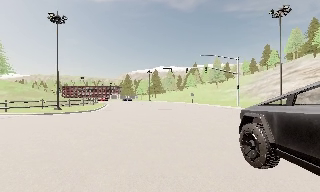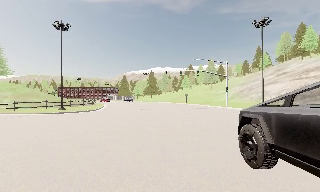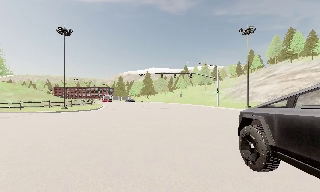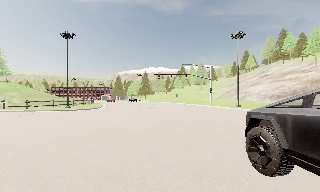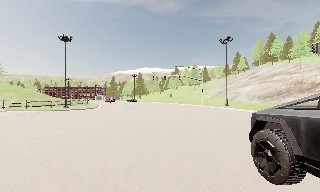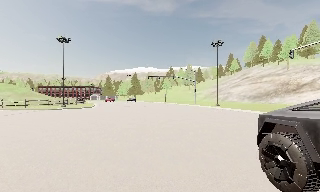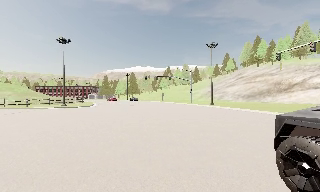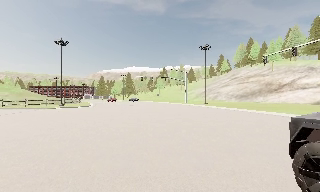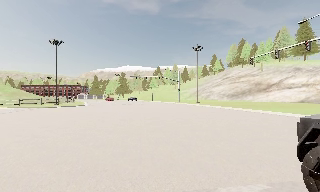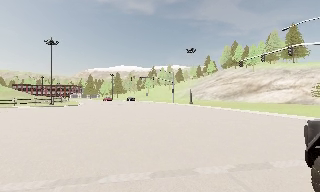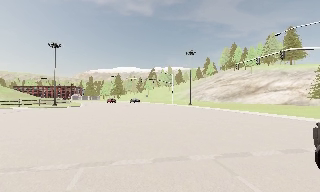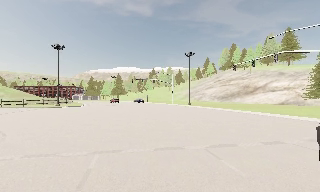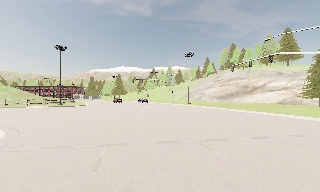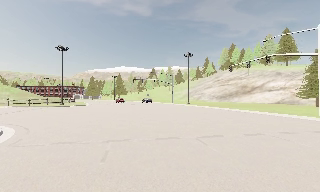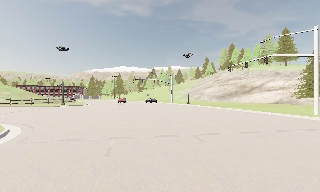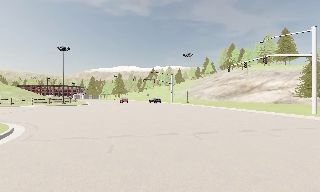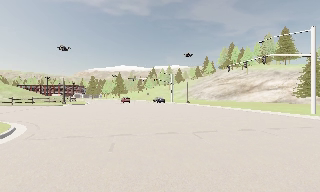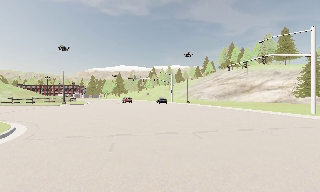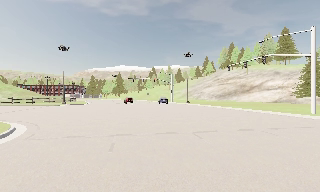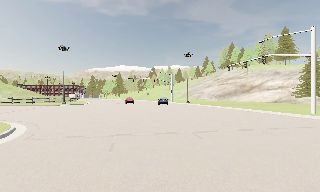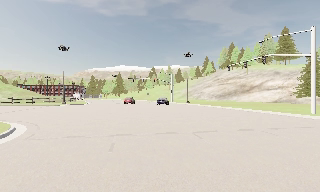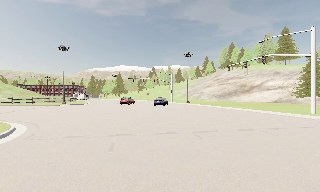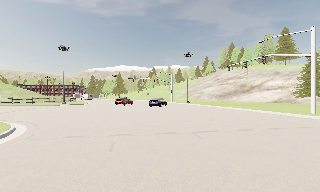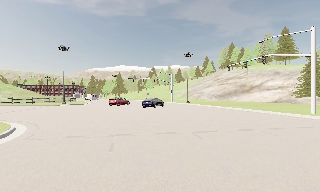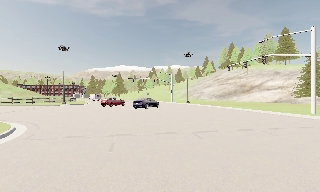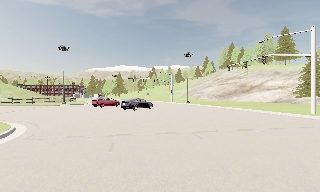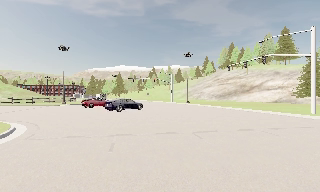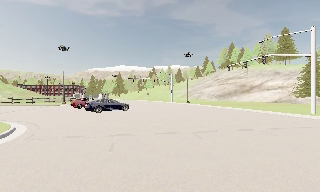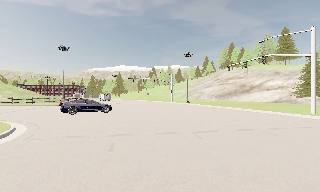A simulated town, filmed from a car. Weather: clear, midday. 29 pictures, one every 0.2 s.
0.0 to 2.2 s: The camera swings to its right by about 15 degrees, and the scene slides to the left. It travels backward, about 15 m, so what stands in front gets smaller. It loses speed.
2.2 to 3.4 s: The camera travels backward, about 2 m, so what stands in front gets smaller. It loses speed.
3.4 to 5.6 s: The camera keeps its place and its aim.
The film runs backward here.
